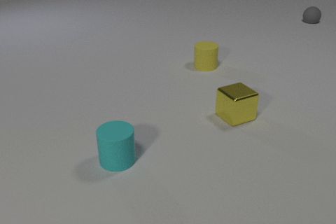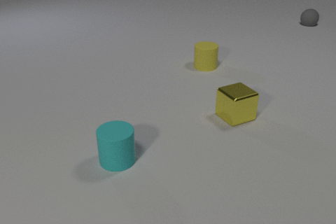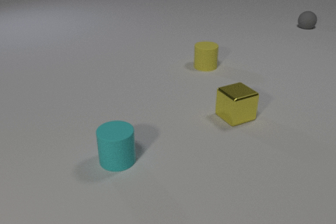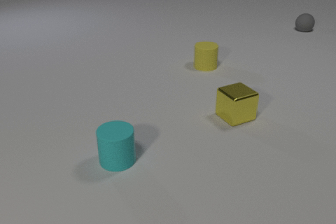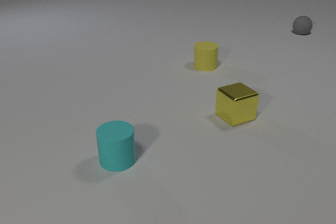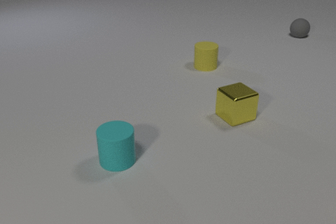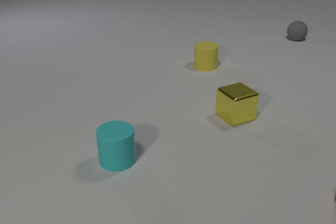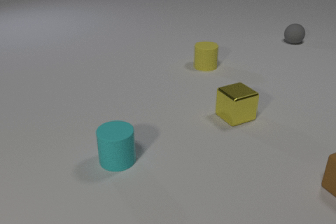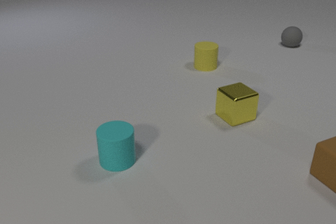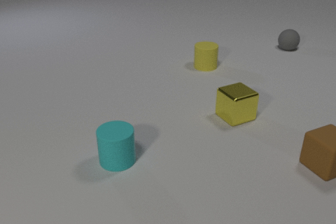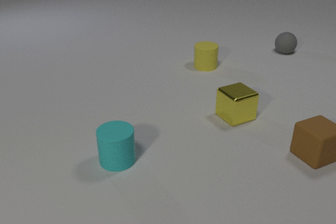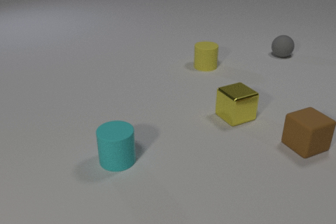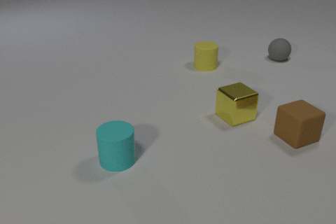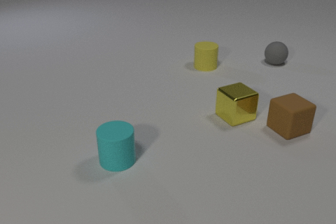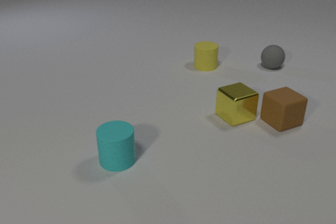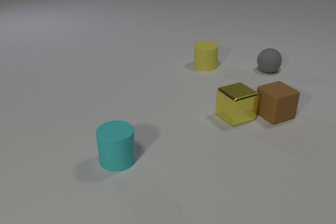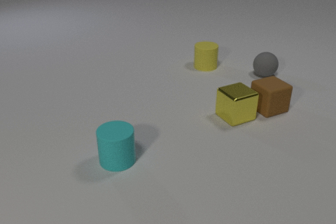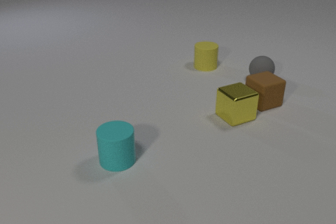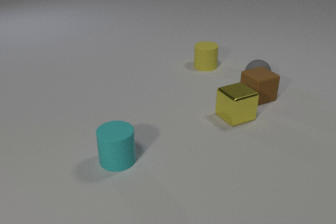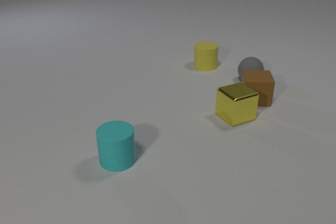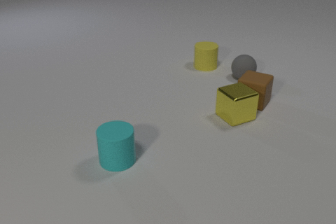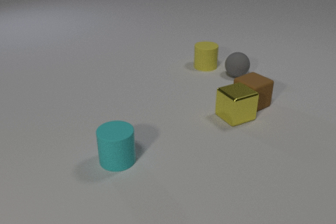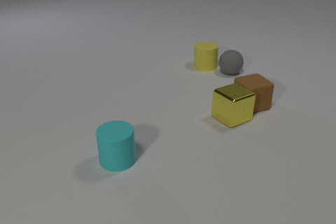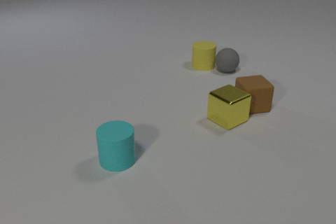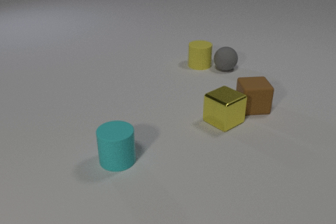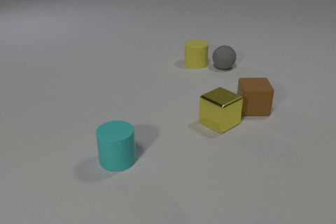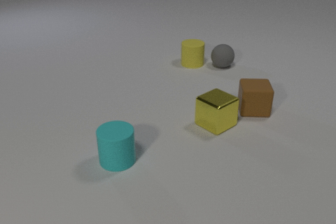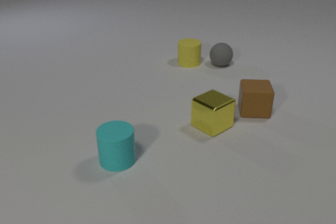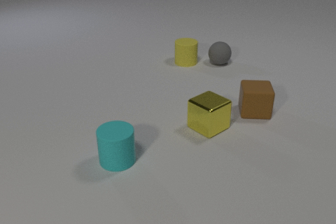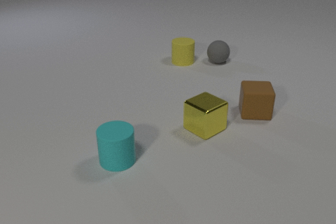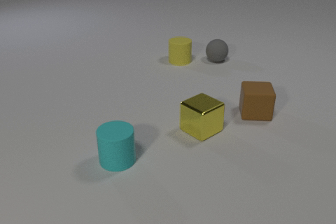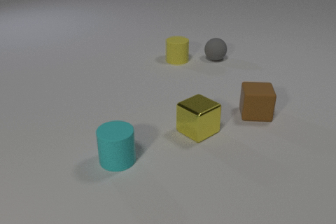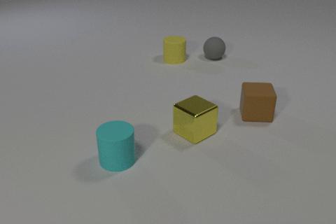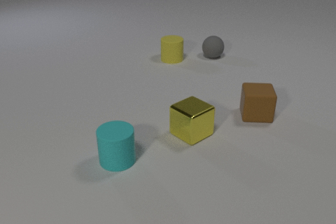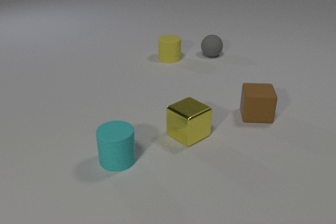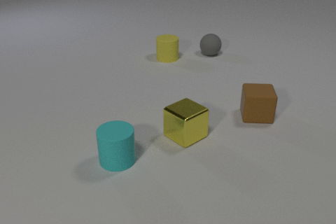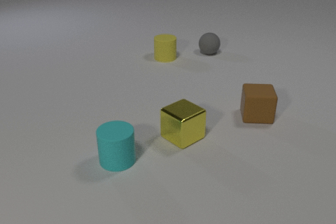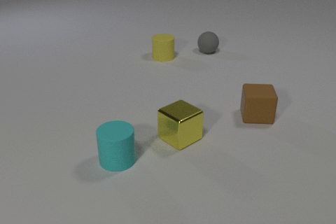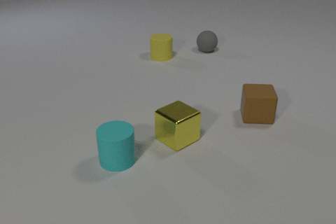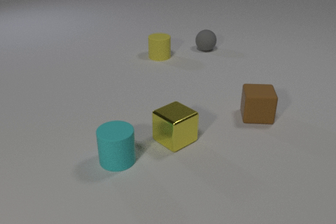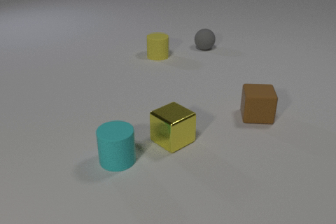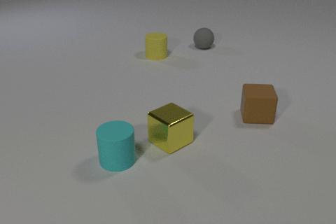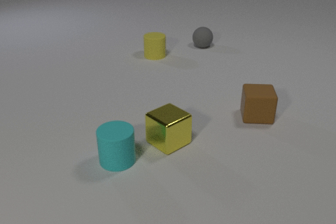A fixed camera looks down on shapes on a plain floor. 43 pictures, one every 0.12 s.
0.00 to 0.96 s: The brown rubber cube comes in at the right edge, slides away from the camera and to the left. The gray rubber sphere rolls toward the camera.
0.96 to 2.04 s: The brown rubber cube slides away from the camera and to the left. The gray rubber sphere rolls toward the camera.
2.04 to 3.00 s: The brown rubber cube slides toward the camera and to the left, spins so that its near face slides to the left, clockwise seen from above. The gray rubber sphere rolls to the left and away from the camera. The yellow rubber cylinder slides to the left. The yellow metal cube slides to the left and toward the camera. The brown rubber cube and the gray rubber sphere collide. The brown rubber cube and the yellow metal cube collide. The gray rubber sphere and the yellow rubber cylinder collide.
3.00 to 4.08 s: The brown rubber cube slides toward the camera. The gray rubber sphere rolls away from the camera and to the left. The yellow rubber cylinder slides to the left and away from the camera. The yellow metal cube slides to the left and toward the camera.
4.08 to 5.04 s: The gray rubber sphere rolls away from the camera. The yellow rubber cylinder slides to the left and away from the camera. The yellow metal cube slides to the left and toward the camera.
How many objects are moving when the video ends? 3.
What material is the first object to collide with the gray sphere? rubber.
What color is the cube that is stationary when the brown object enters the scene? yellow.
